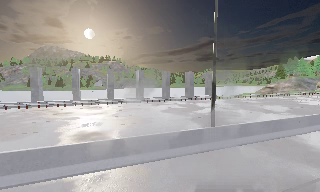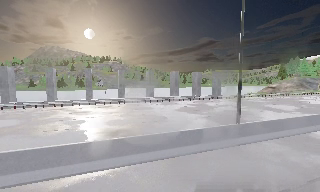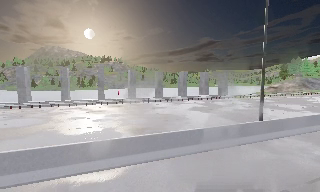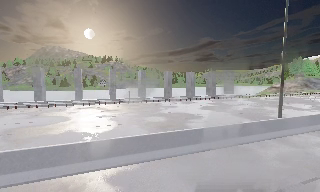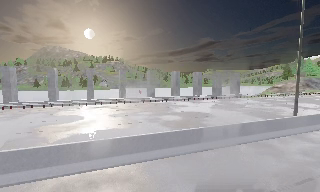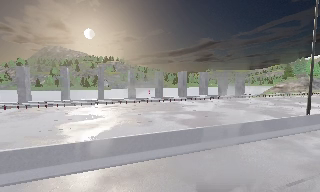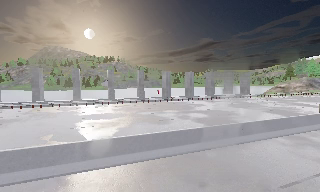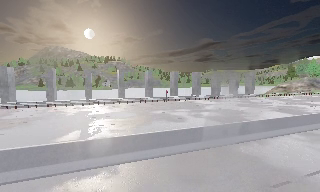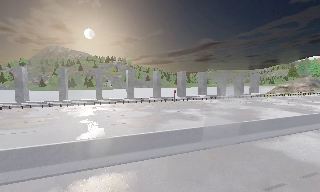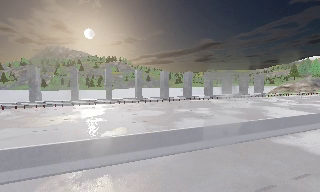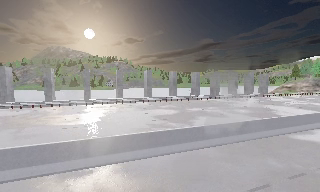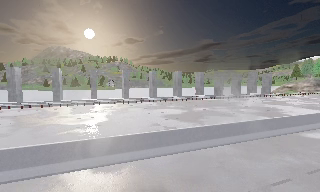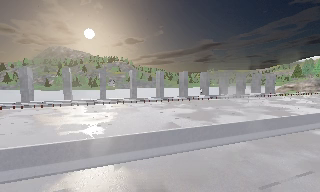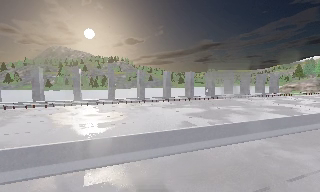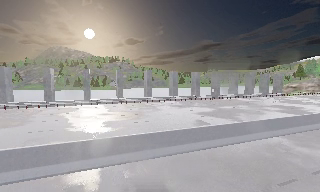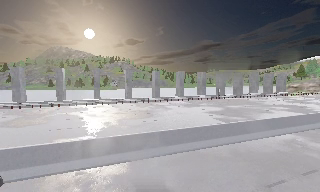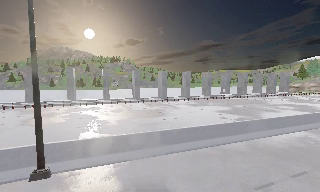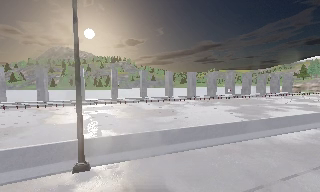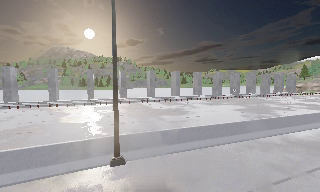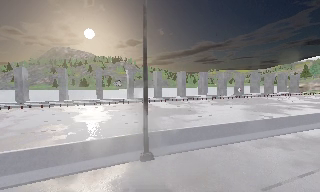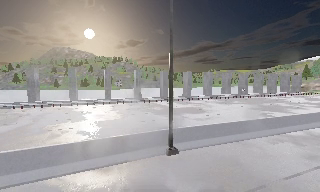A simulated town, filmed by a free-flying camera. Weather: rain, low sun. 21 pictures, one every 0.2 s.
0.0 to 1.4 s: The camera travels to its left and backward, about 12 m, so close, fixed things drift to the right.
1.4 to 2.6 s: The camera travels to its left, about 9 m, so close, fixed things drift to the right.
2.6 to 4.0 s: The camera travels to its left and backward, about 10 m, so close, fixed things drift to the right.
The film runs backward here.
